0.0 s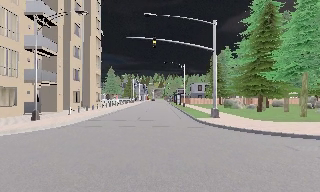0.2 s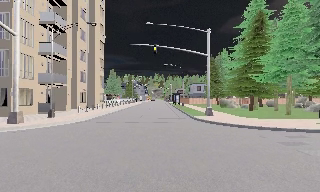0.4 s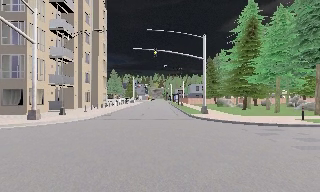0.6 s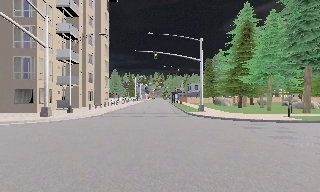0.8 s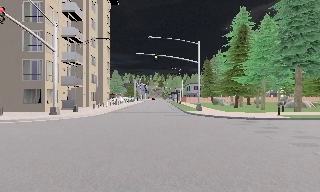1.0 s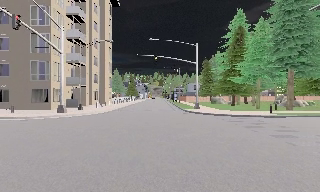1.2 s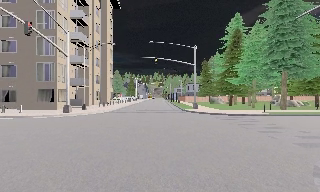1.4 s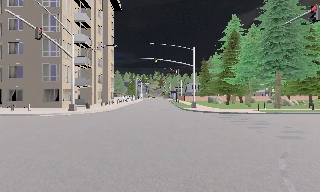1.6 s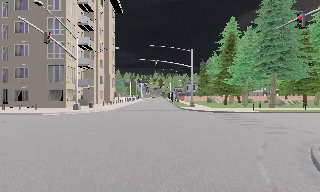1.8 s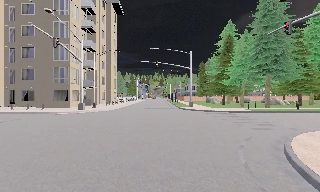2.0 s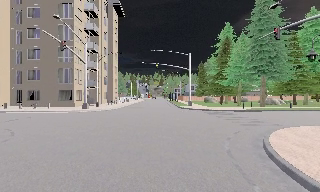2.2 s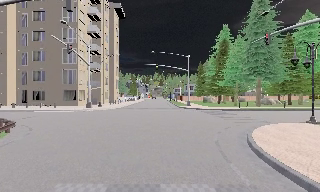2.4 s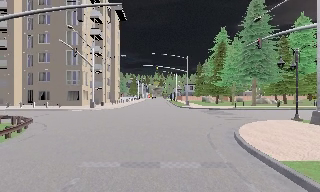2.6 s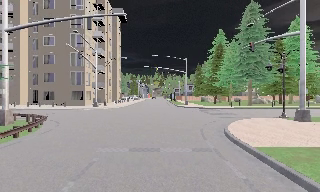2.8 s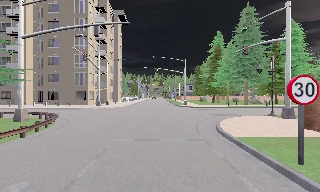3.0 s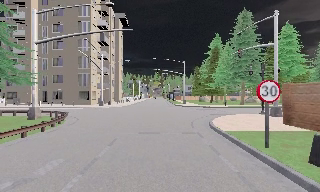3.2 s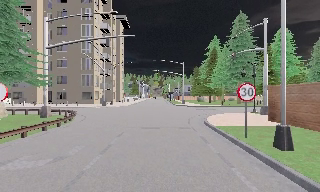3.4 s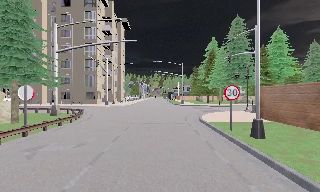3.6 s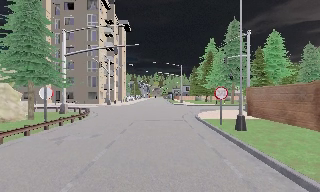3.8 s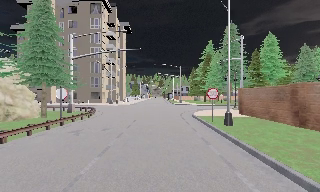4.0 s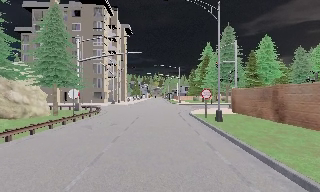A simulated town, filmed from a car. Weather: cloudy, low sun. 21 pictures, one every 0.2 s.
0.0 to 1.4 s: The camera travels backward, about 8 m, so what stands in front gets smaller. It loses speed.
1.4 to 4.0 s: The camera travels backward, about 15 m, so what stands in front gets smaller.
The film runs backward here.
